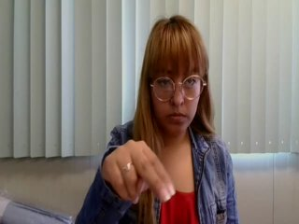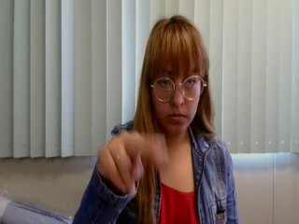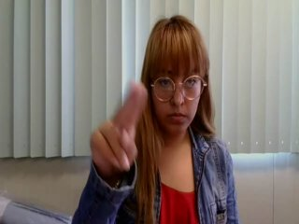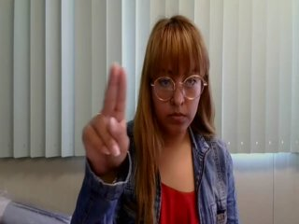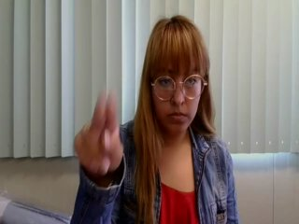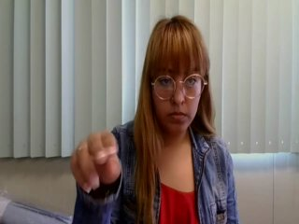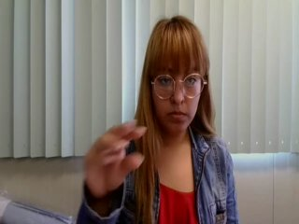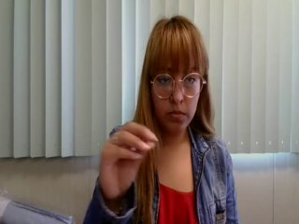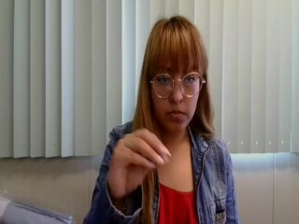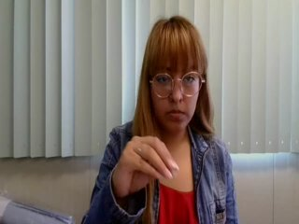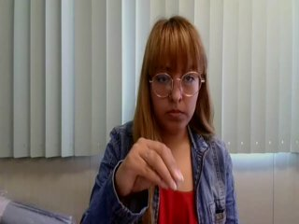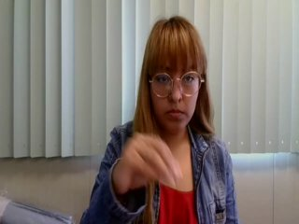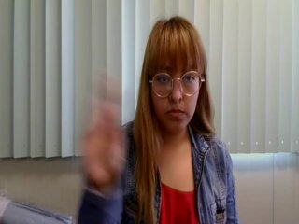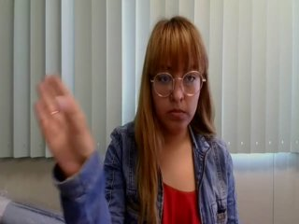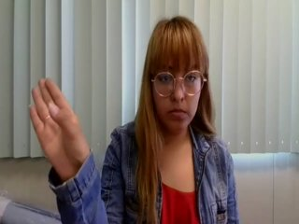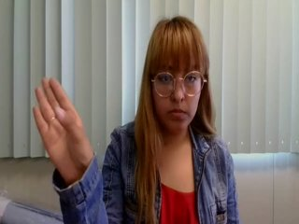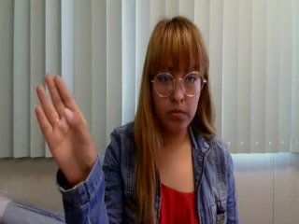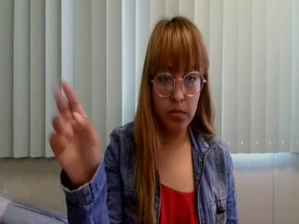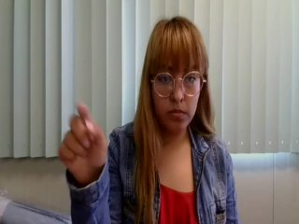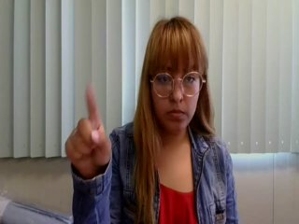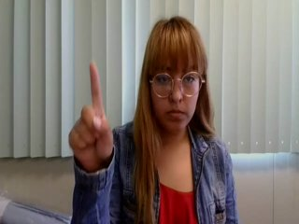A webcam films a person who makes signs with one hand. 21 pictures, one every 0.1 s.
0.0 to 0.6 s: Pointing with two fingers.
0.7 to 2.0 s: On the screen the hand sweeps to the left. The name of the sign: Throw right.
